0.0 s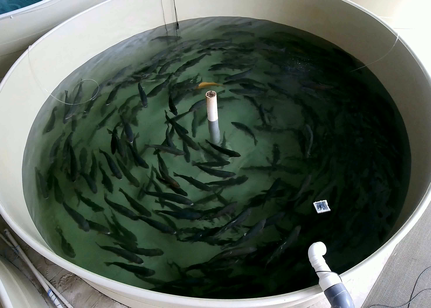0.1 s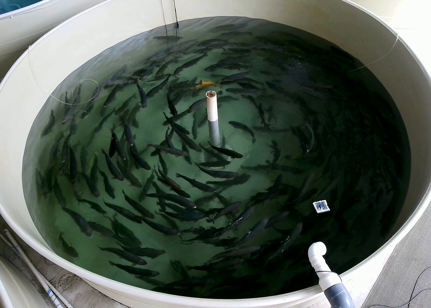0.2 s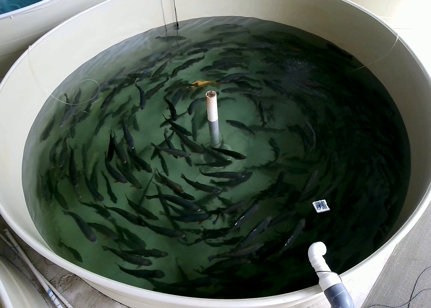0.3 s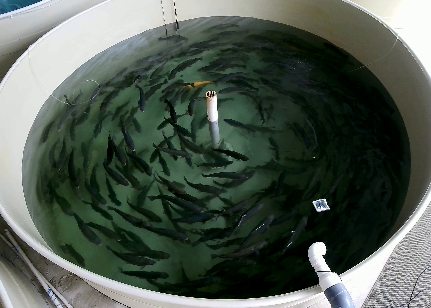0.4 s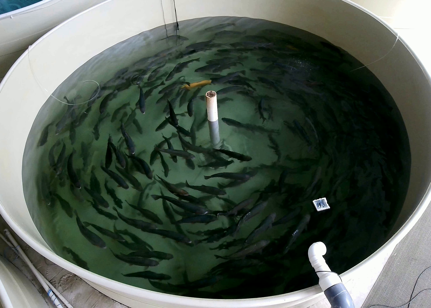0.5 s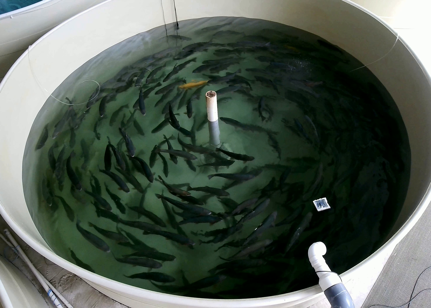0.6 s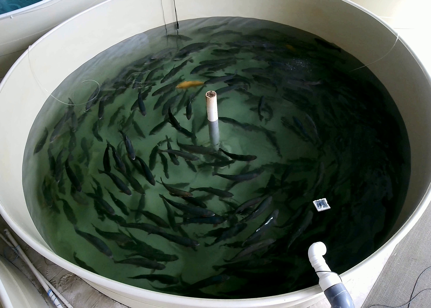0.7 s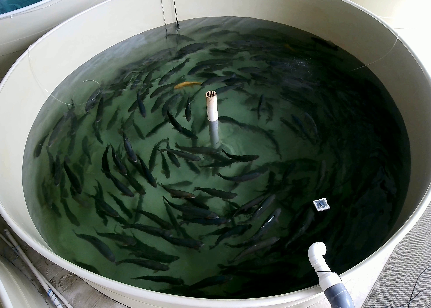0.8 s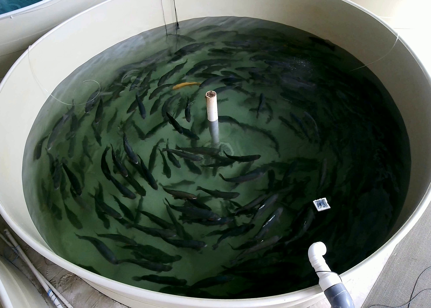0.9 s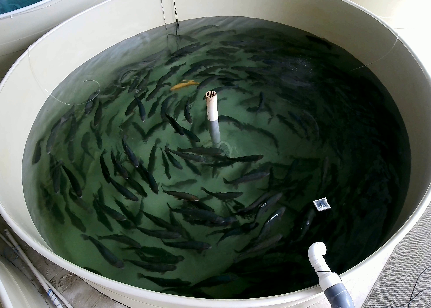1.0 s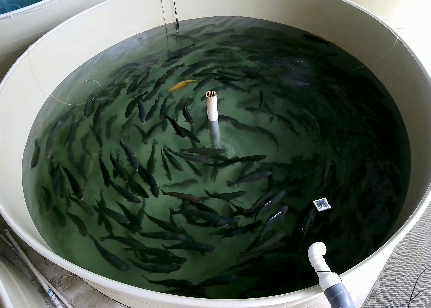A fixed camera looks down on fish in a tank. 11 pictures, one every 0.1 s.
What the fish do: Normal cruising.
